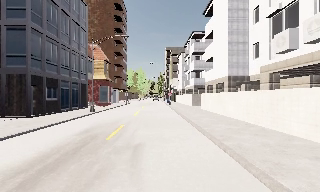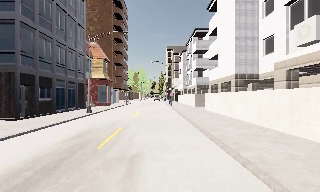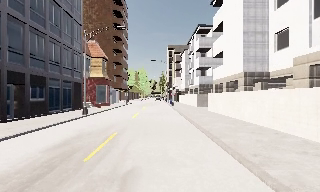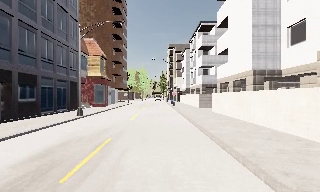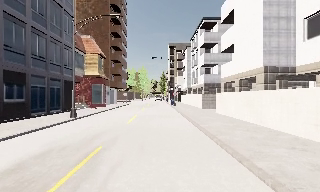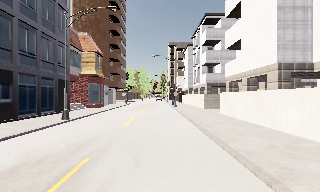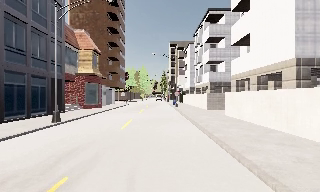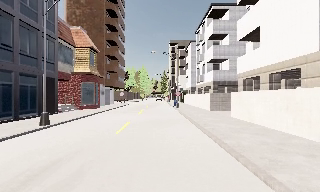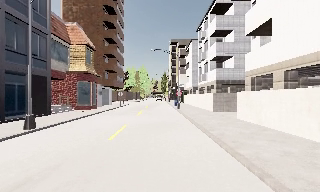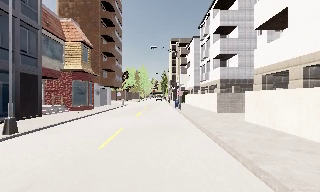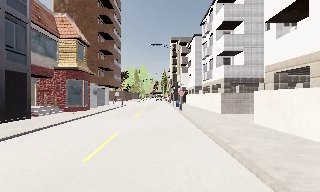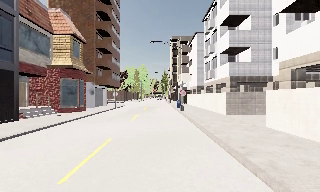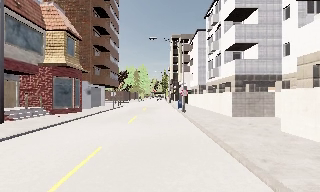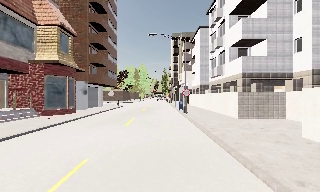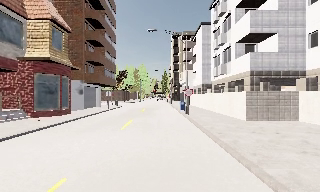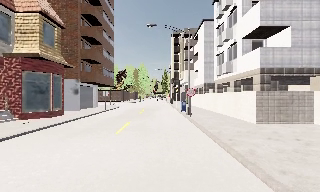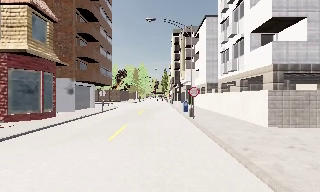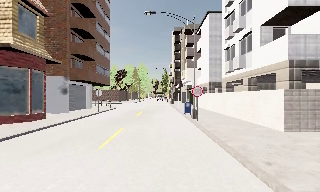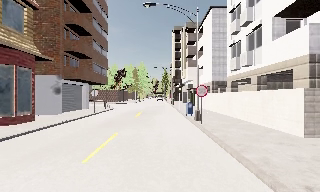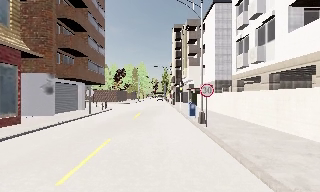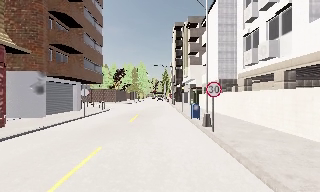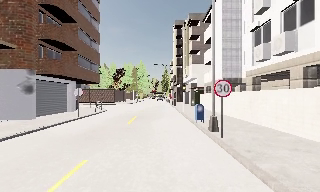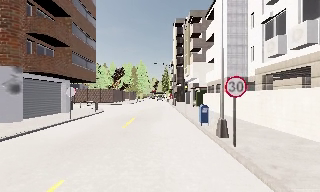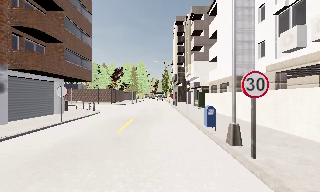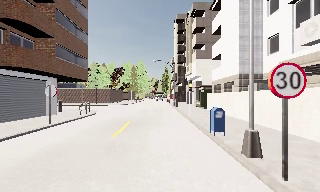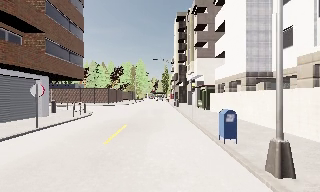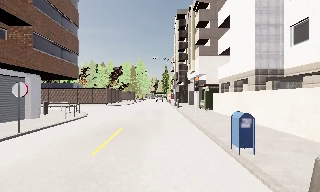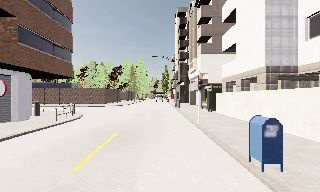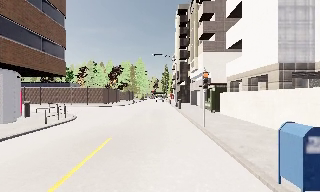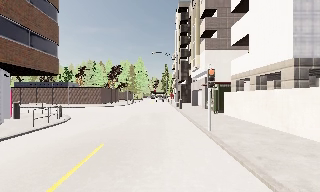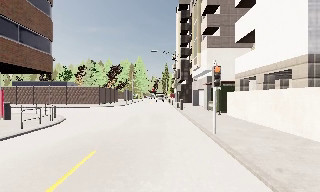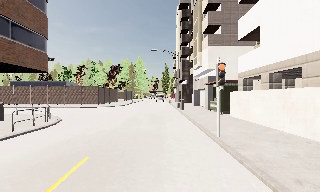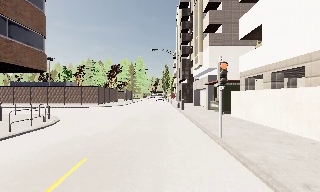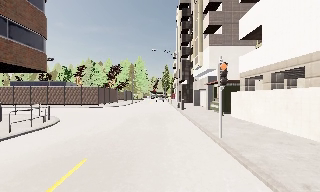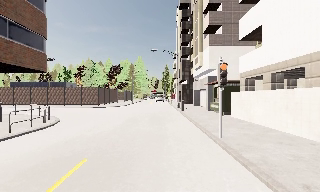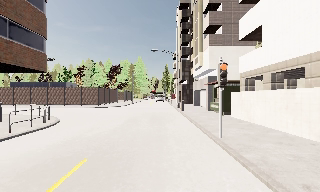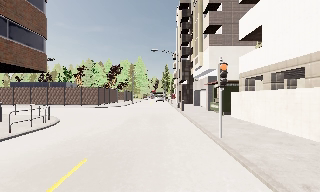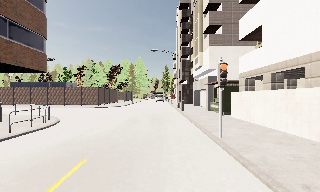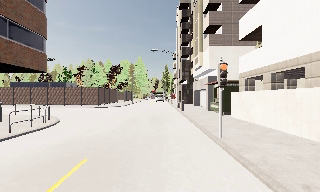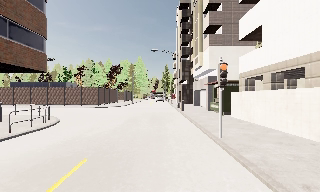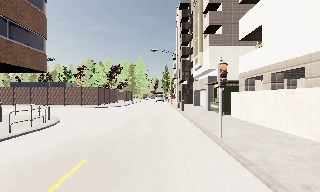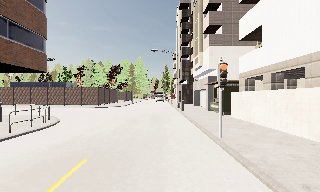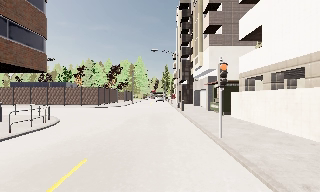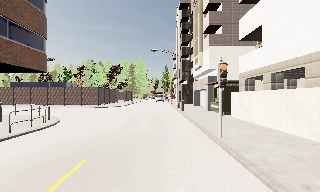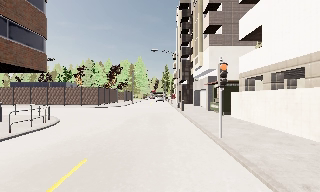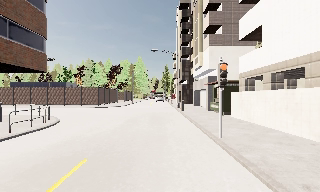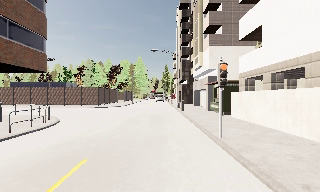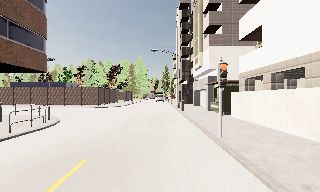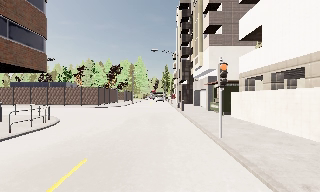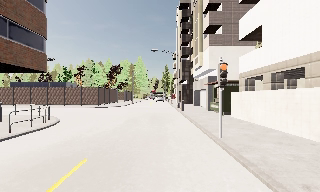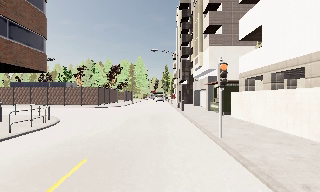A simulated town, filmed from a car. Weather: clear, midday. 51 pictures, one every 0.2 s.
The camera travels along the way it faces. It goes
forward.
0.0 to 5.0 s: The camera travels forward, about 25 m, so what stands in front looms larger.
5.0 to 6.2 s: The camera travels forward, about 5 m, so what stands in front looms larger. It loses speed.
6.2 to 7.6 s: The camera shifts only a little, or ends up much as it began.
7.6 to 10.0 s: The camera keeps its place and its aim.
The film runs forward here.
